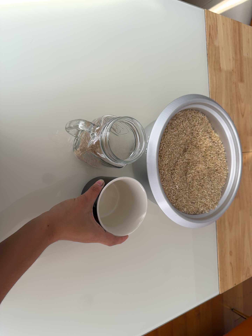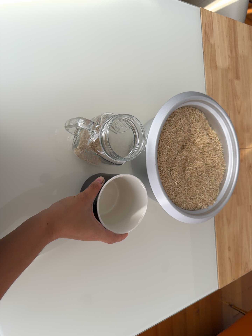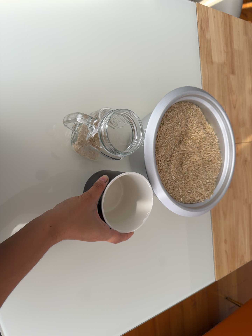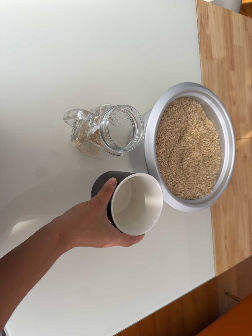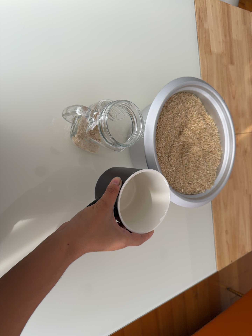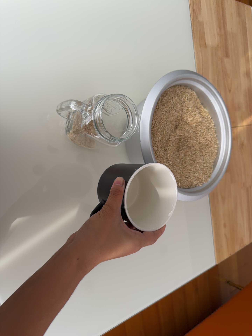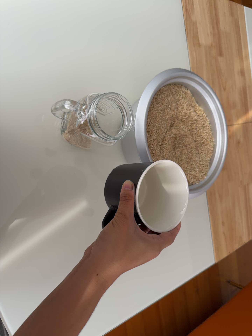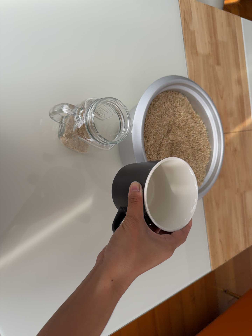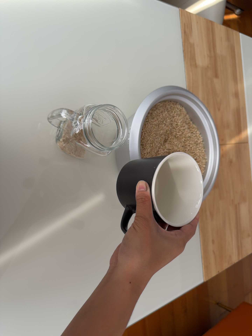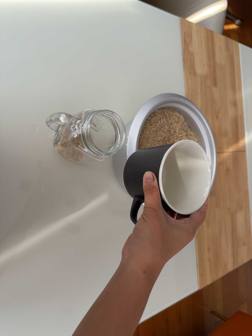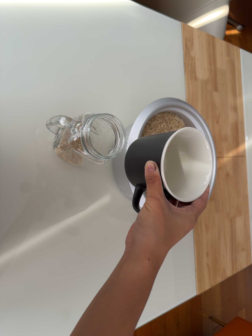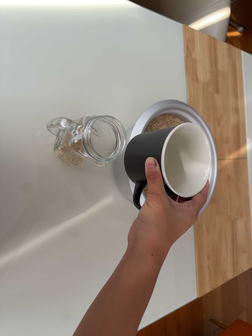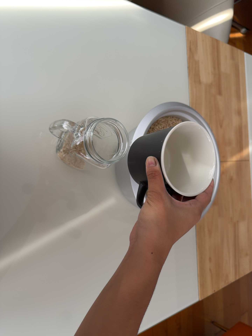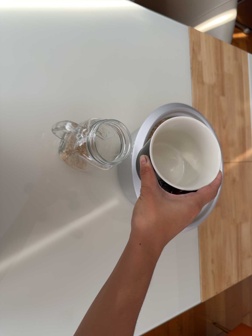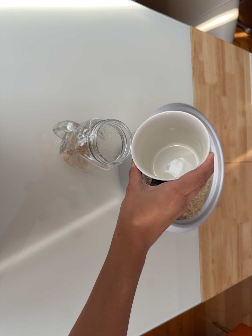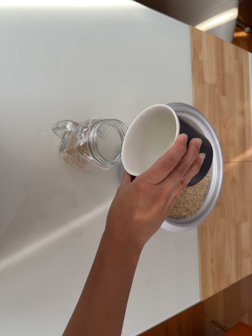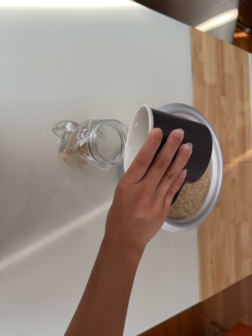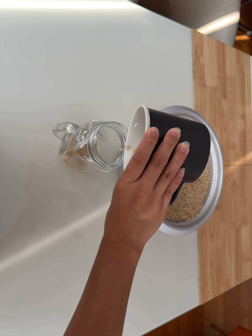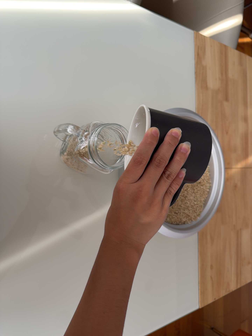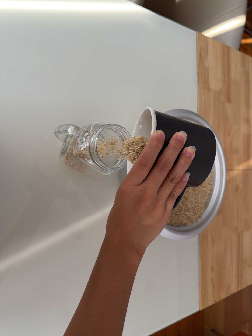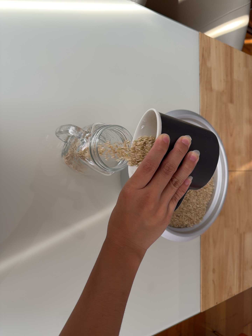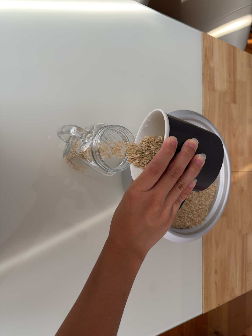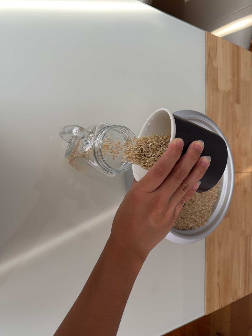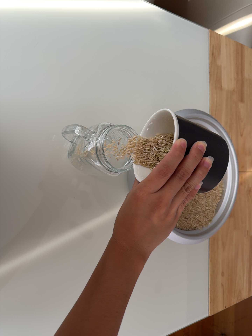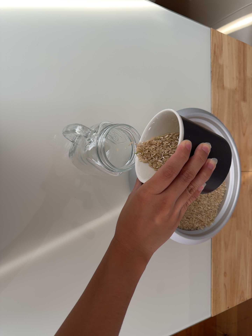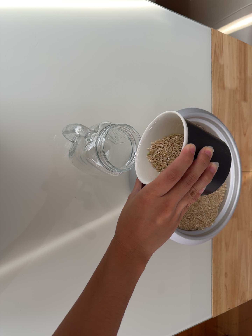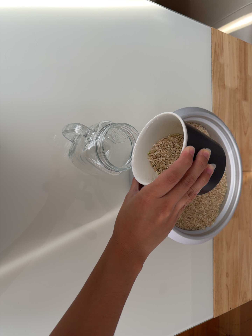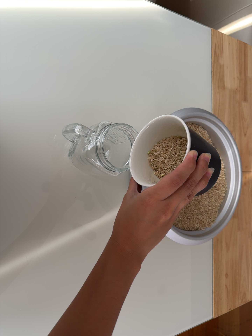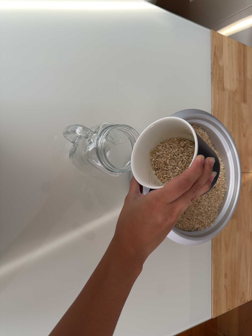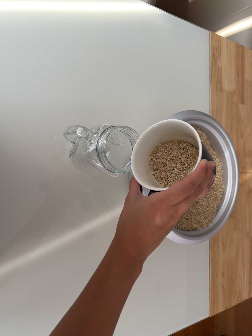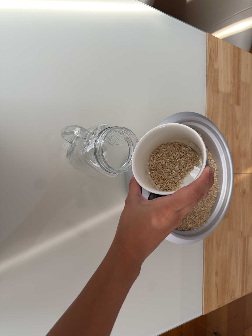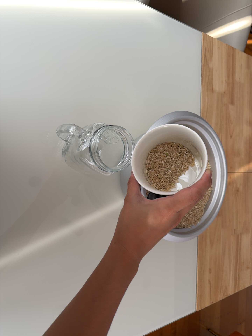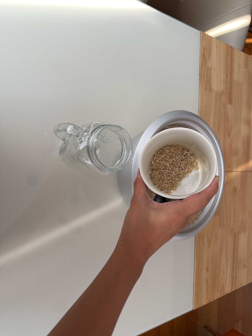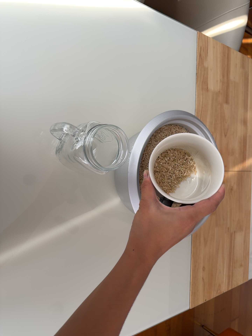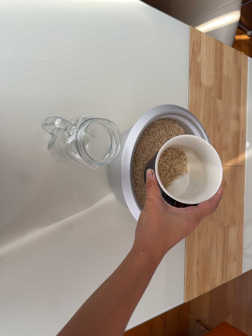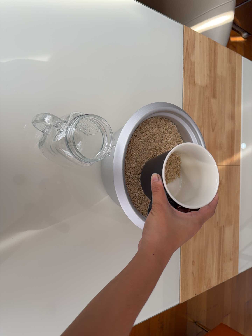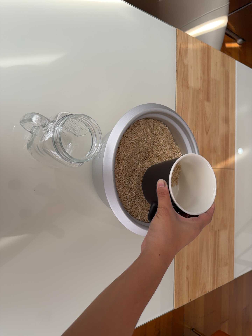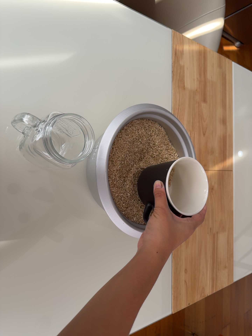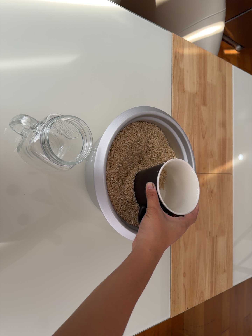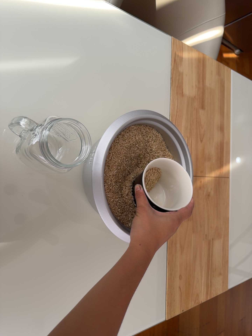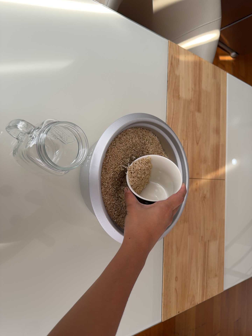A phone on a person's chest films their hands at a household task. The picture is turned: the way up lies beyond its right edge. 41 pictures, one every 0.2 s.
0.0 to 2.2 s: The camera shifts only a little, or ends up much as it began.
2.2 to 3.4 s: The camera keeps its place and its aim.
3.4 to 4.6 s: The camera shifts only a little, or ends up much as it began.
4.6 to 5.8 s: The camera keeps its place and its aim.
5.8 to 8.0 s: The camera shifts only a little, or ends up much as it began.
The film runs backward here.
